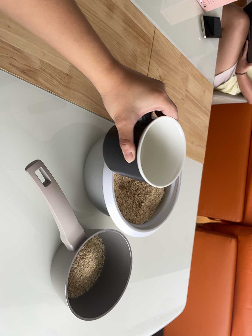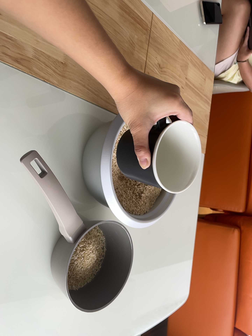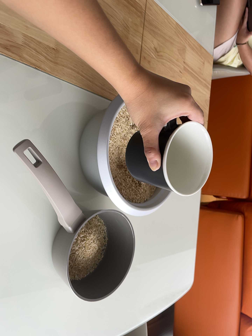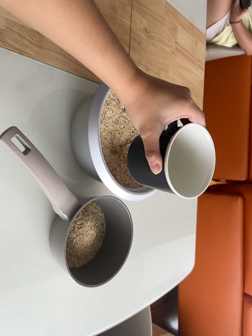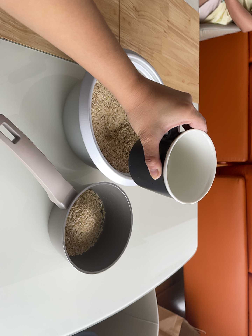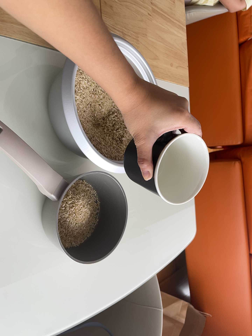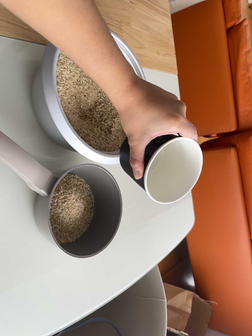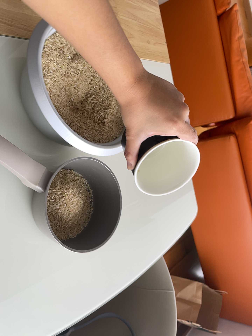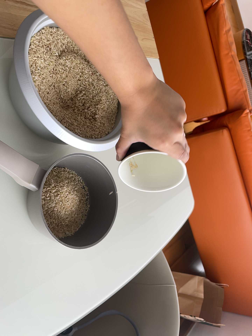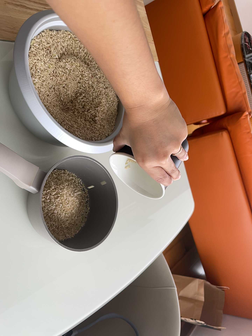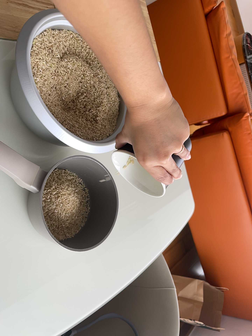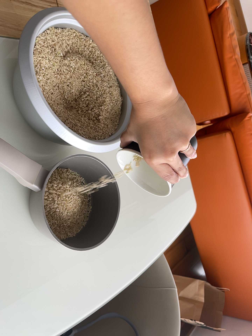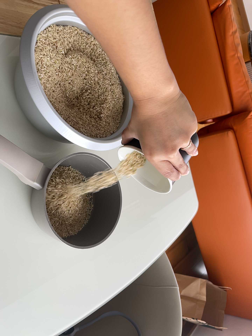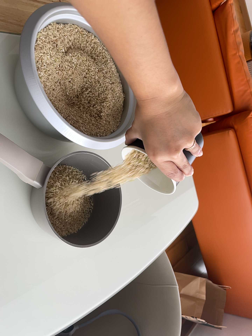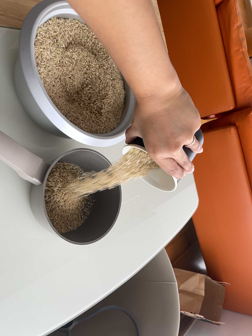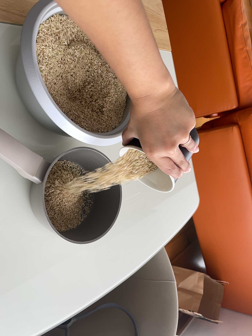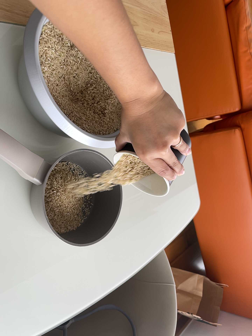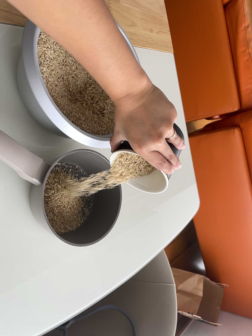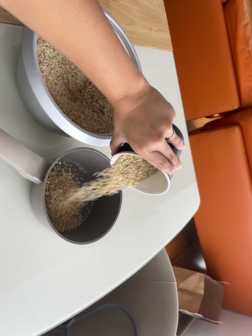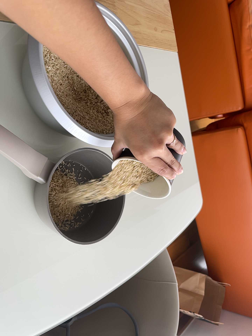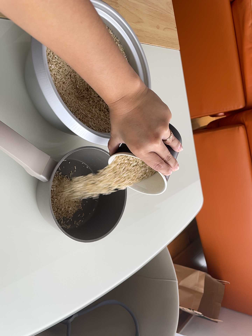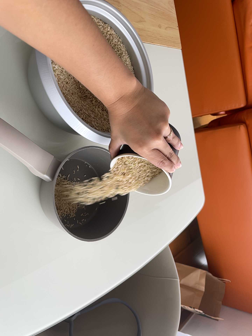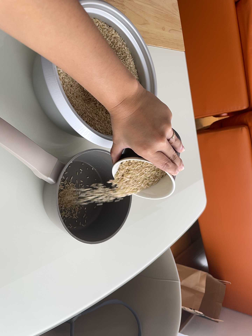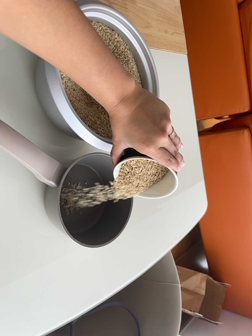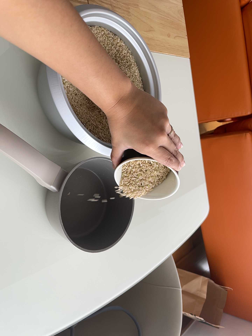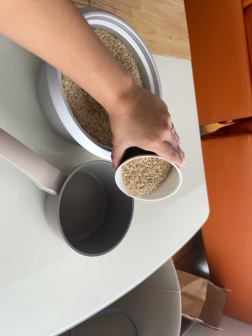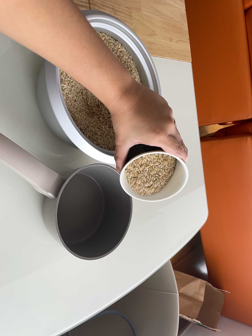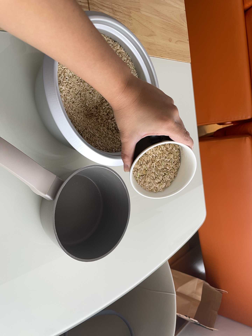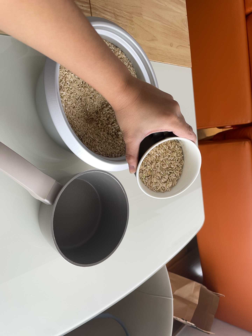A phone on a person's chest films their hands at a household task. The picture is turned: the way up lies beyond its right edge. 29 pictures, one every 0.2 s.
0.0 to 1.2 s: The camera travels forward and to its right, about 10 cm, so what stands in front looms larger. Its aim tips toward the bottom of its view by about 10 degrees, and the scene shifts upward. It rolls about its line of sight by about 15 degrees, and the scene rotates counterclockwise.
1.2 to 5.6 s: The camera shifts only a little, or ends up much as it began.
The film runs backward here.
